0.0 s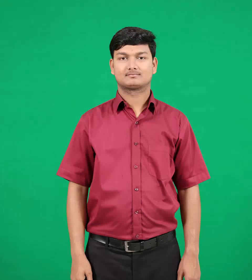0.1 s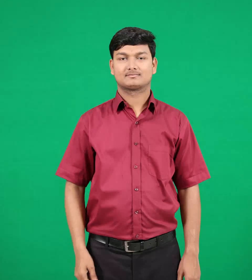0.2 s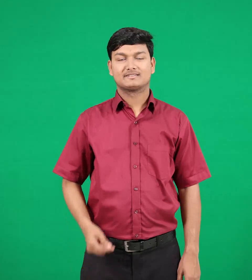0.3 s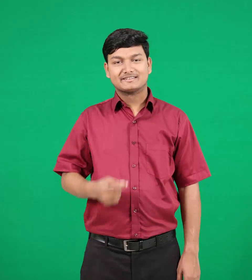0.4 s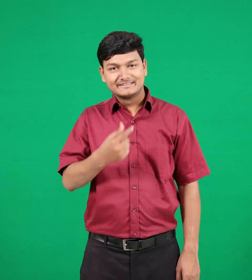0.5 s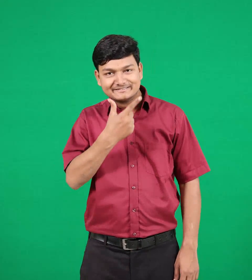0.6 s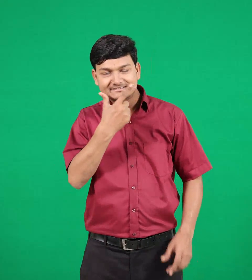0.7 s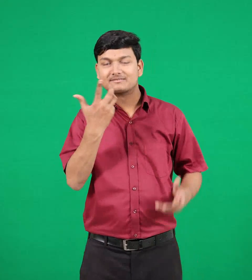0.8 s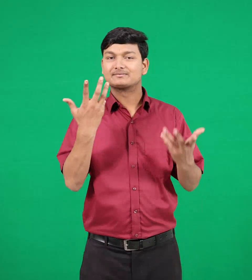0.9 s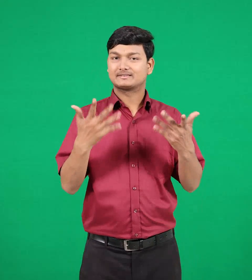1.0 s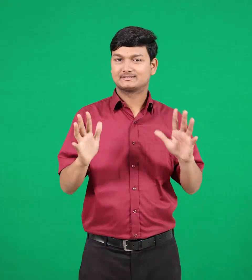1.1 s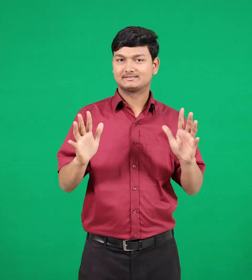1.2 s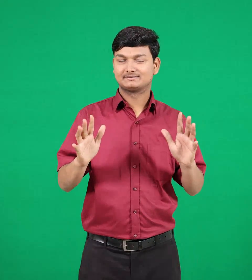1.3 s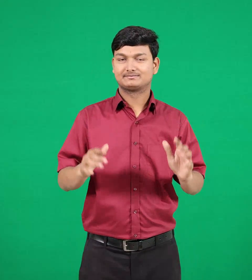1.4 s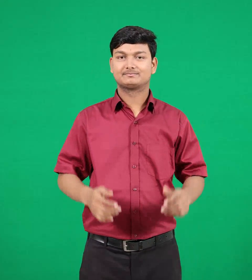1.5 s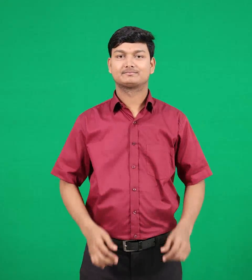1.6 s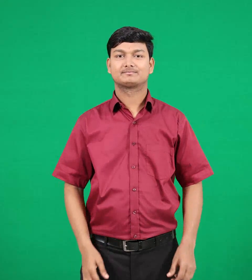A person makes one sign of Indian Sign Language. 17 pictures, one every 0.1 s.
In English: smiled
